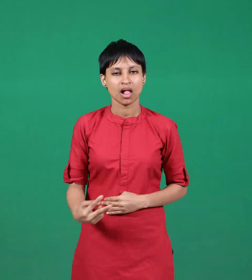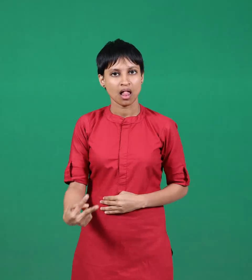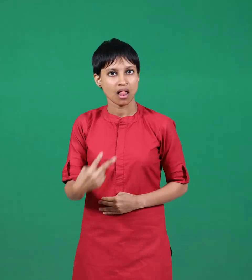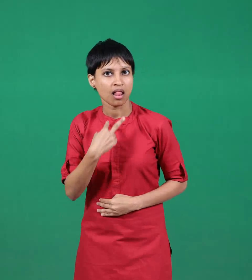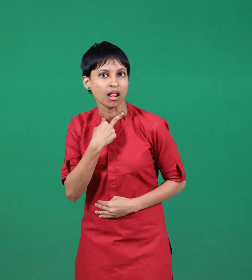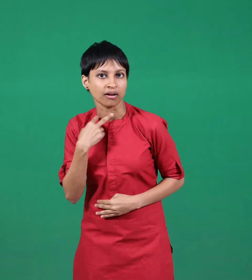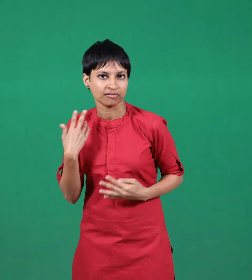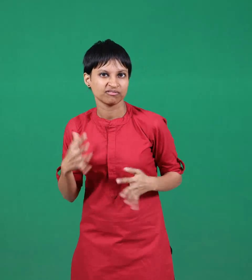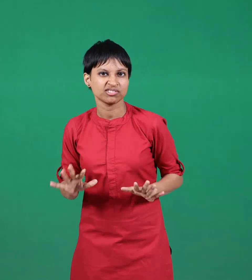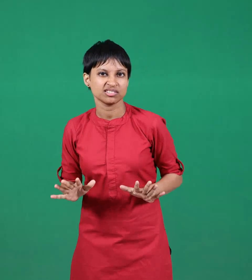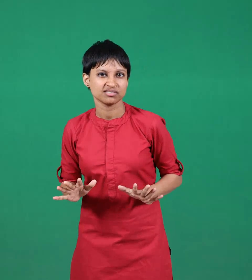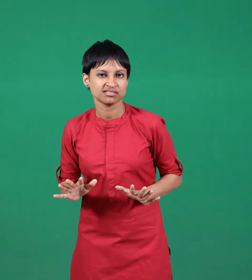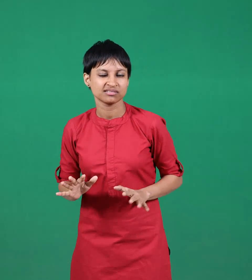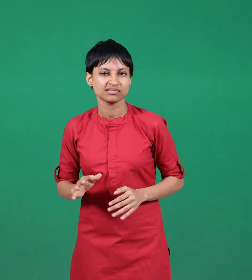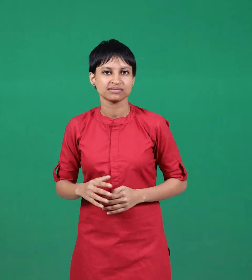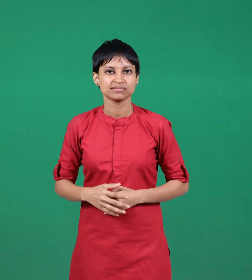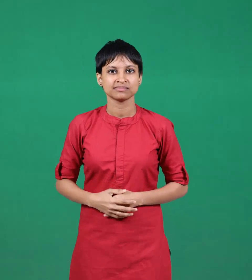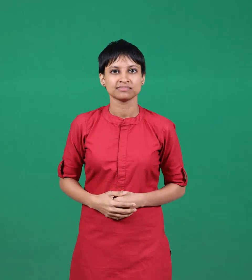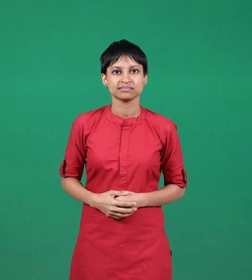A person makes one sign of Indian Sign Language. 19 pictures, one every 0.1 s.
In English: risked
